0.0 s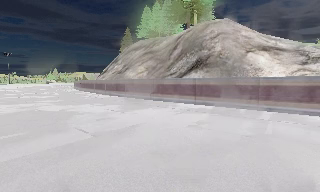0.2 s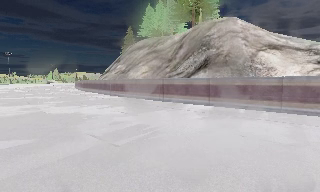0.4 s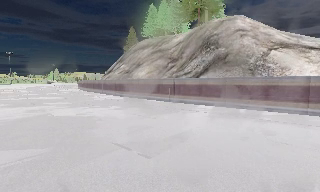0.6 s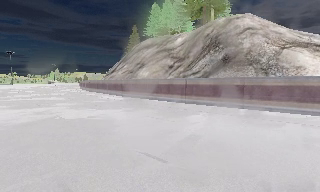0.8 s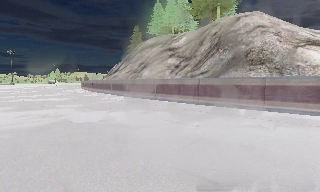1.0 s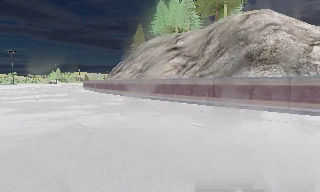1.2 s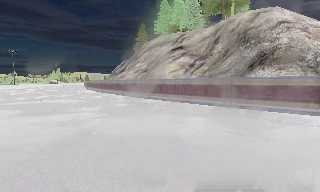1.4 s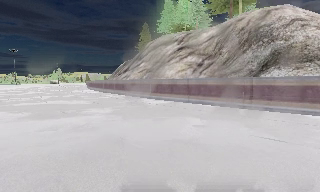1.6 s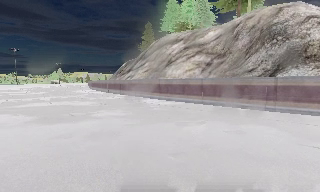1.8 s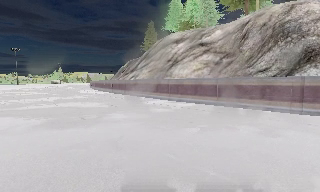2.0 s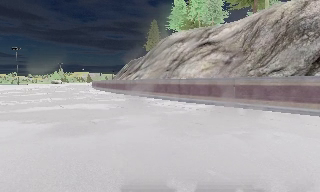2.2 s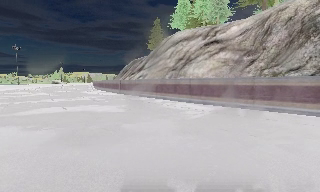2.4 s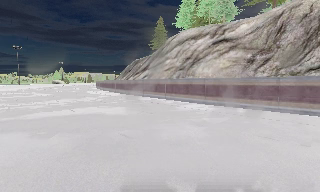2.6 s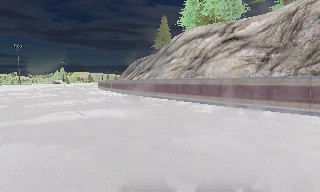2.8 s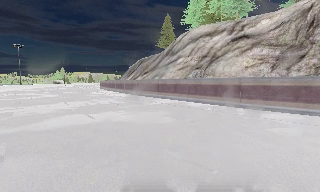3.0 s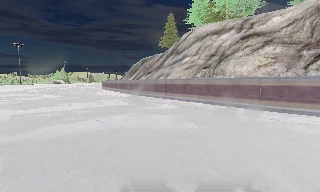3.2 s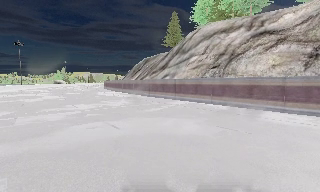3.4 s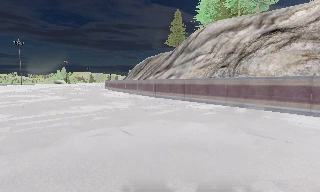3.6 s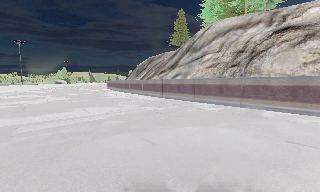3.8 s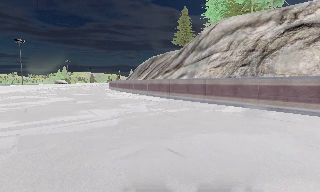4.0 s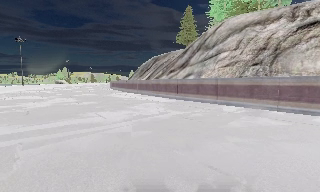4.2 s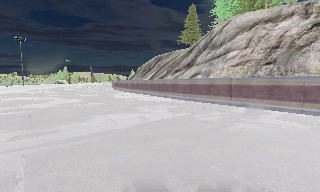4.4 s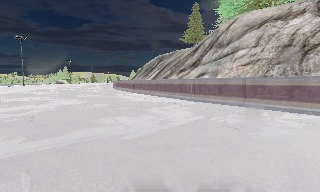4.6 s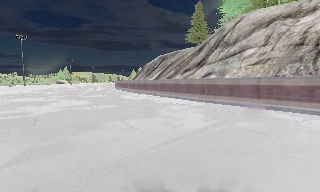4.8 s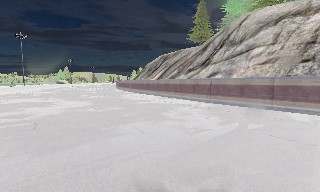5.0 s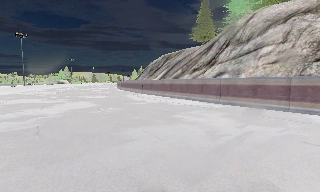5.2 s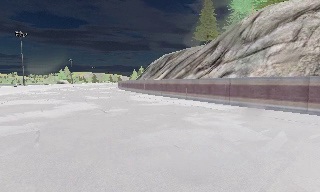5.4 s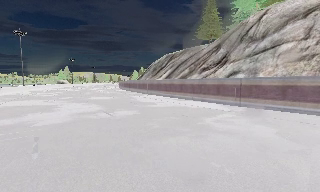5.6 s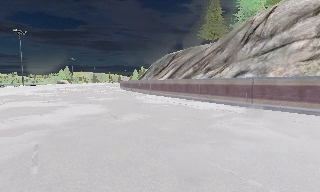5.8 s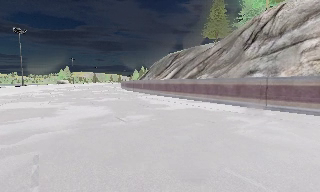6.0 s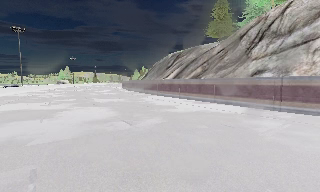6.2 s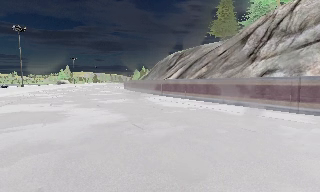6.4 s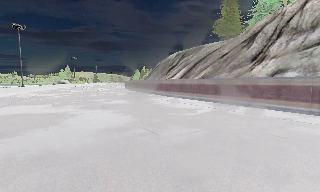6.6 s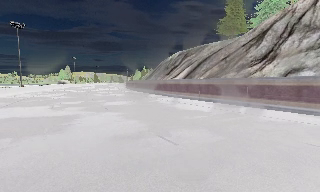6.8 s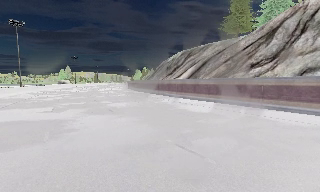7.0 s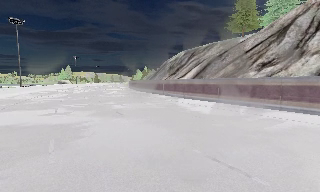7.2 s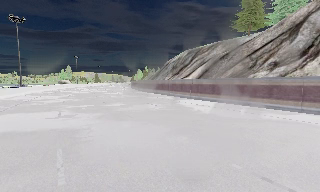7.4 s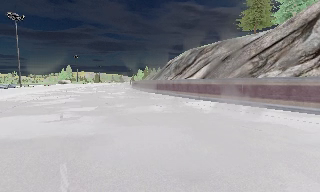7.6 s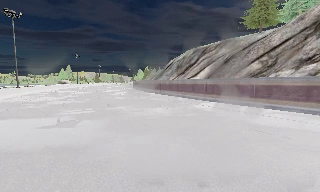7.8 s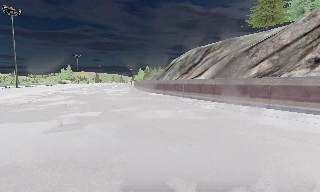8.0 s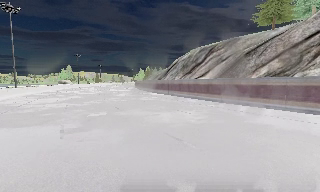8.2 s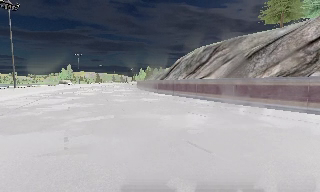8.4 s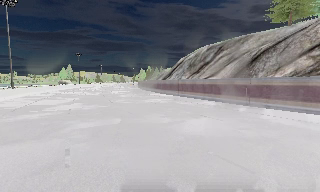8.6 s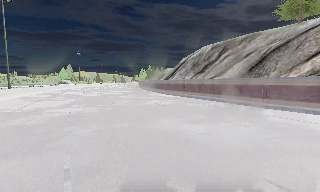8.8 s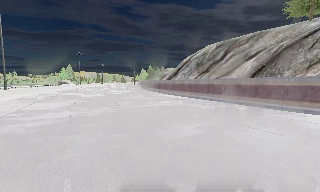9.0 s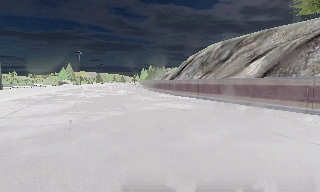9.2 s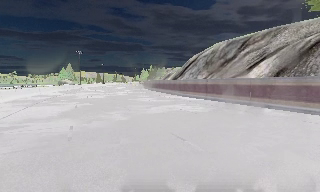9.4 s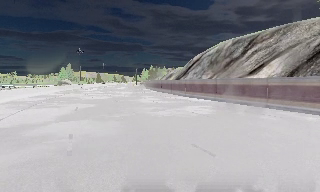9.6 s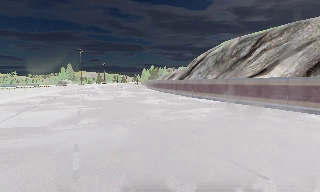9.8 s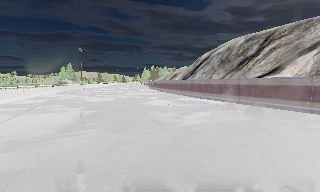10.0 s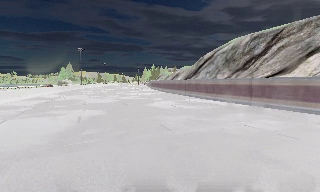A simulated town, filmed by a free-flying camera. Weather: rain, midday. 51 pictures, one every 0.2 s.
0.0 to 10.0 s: The camera travels forward and to its left, about 60 m, so what stands in front looms larger.
The film runs forward here.
